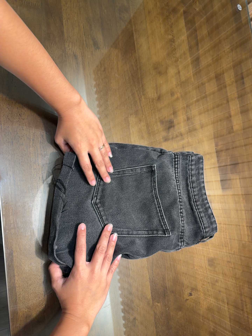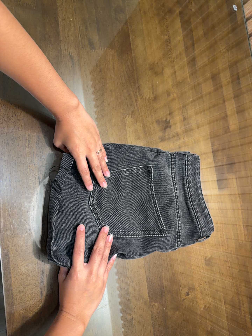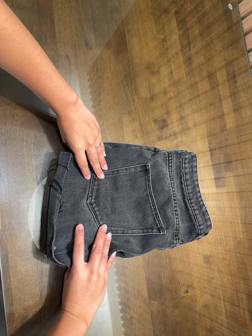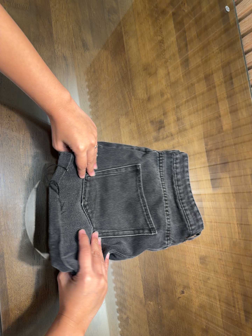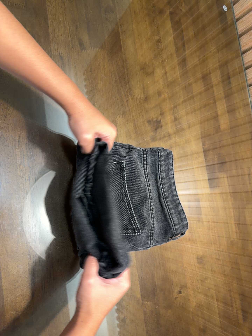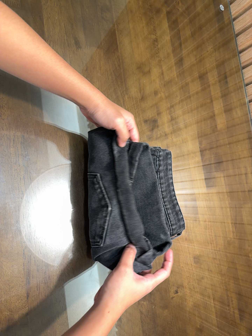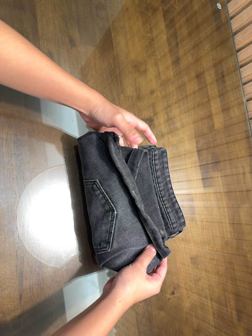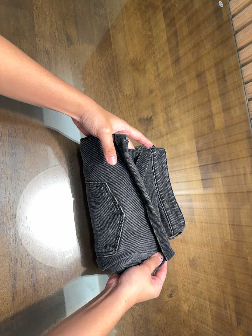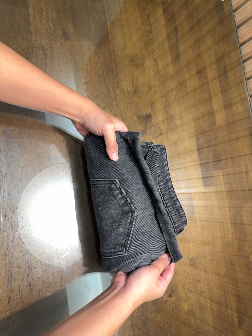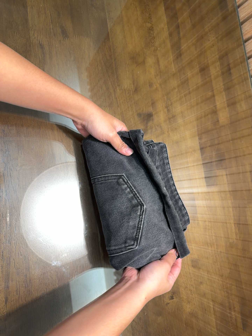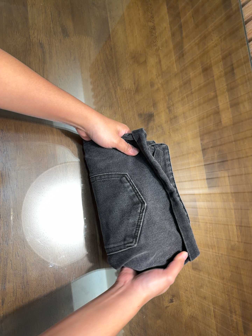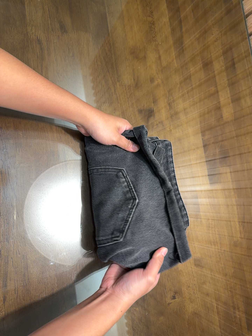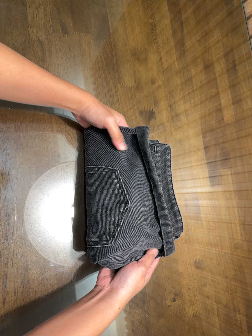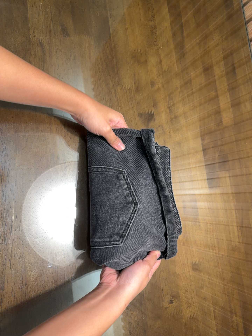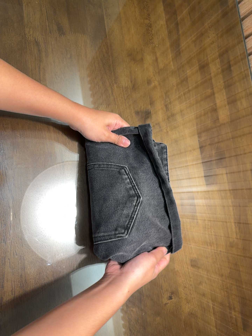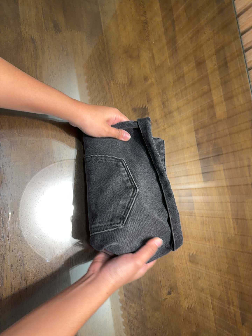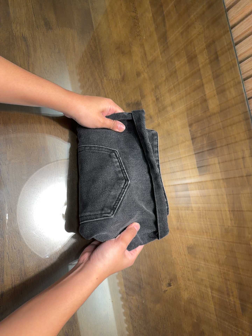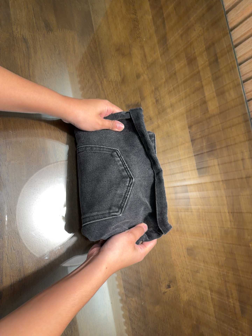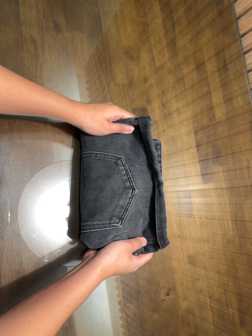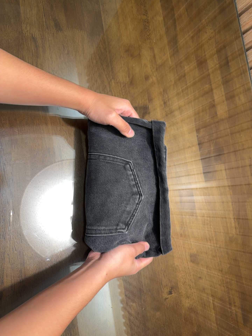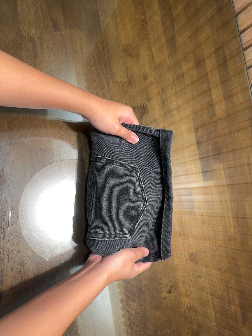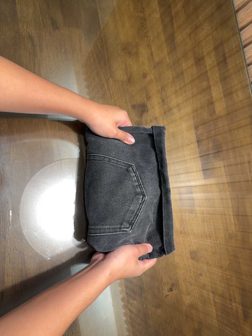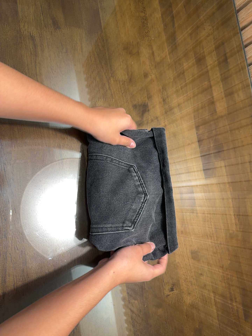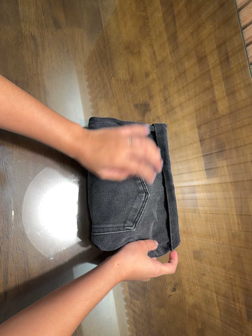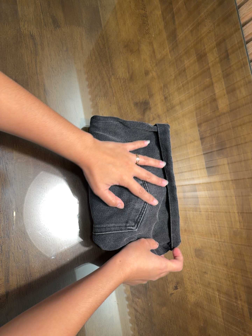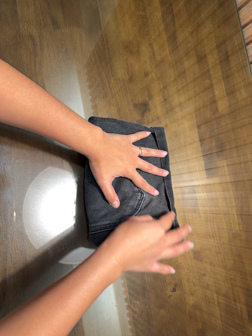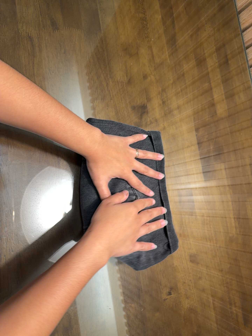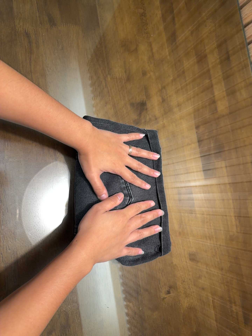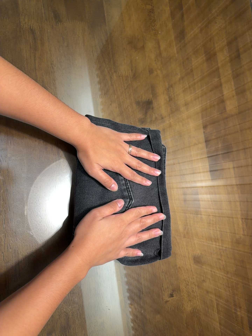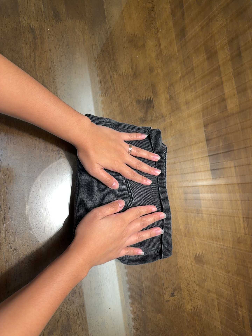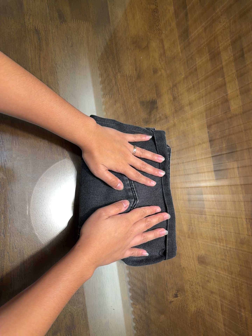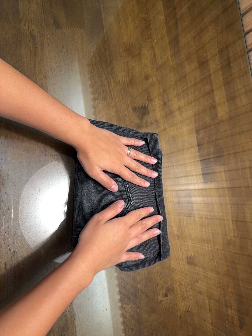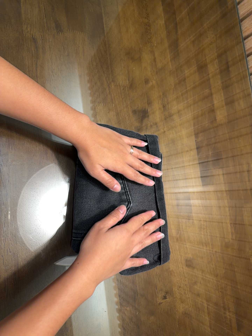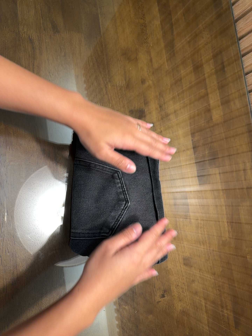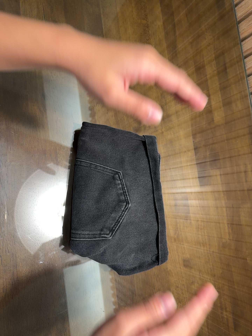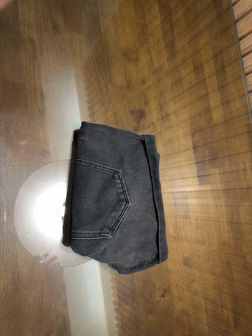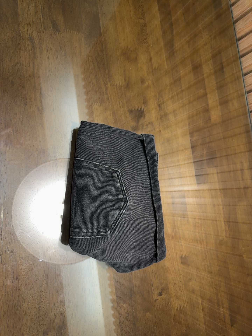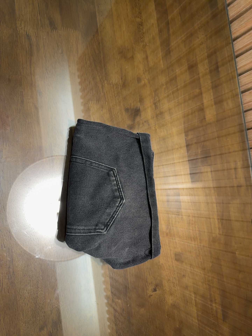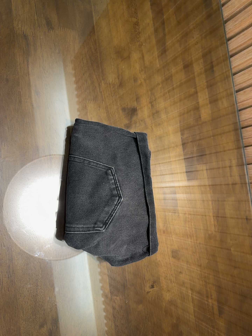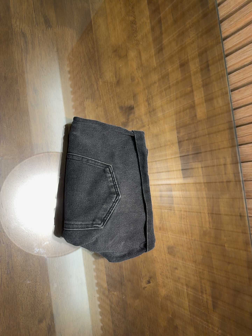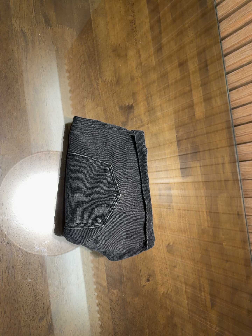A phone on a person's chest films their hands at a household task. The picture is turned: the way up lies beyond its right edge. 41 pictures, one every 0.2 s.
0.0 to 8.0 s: The camera travels to its right, about 5 cm, so close, fixed things drift to the left.
The film runs forward here.
